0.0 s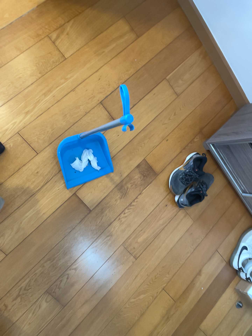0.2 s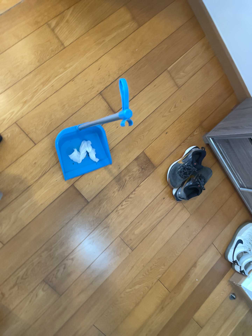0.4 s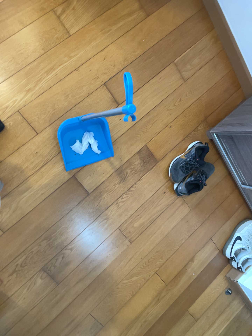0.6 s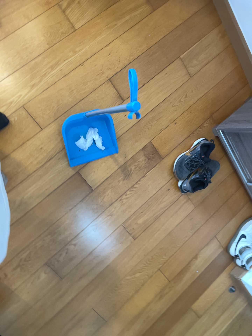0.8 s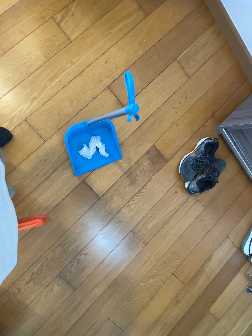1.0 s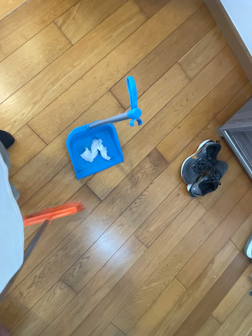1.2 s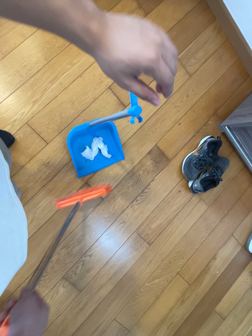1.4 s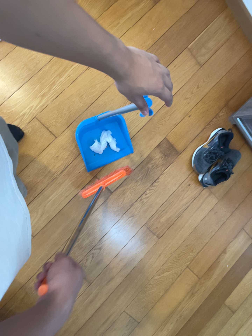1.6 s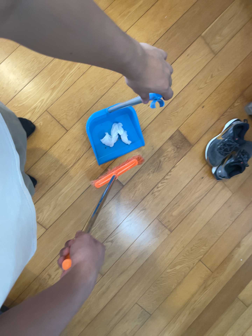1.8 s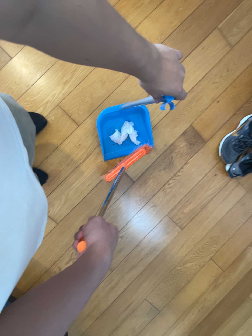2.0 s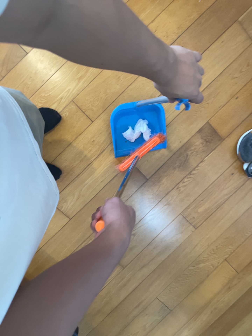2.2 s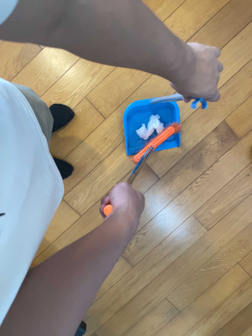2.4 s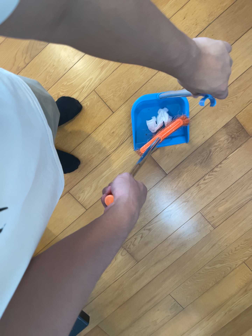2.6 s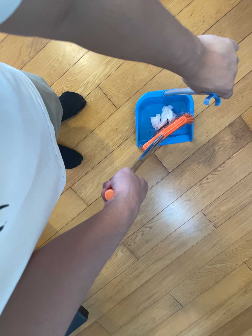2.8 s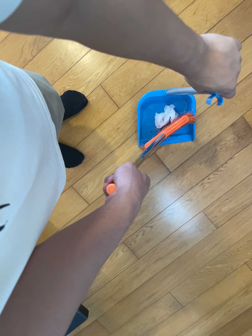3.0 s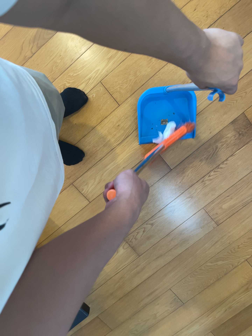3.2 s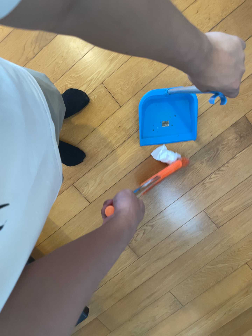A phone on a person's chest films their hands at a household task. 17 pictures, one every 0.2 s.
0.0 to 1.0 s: The camera shifts only a little, or ends up much as it began.
1.0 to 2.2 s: The camera pans to its left by about 15 degrees. It travels forward, about 8 cm, so what stands in front looms larger.
2.2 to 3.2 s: The camera shifts only a little, or ends up much as it began.
The film runs backward here.
